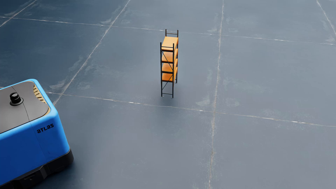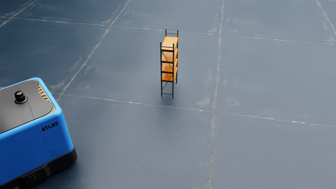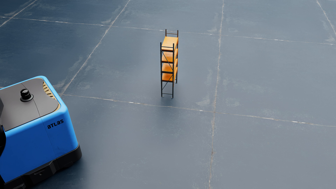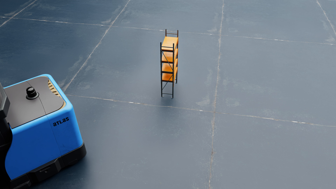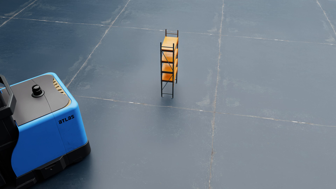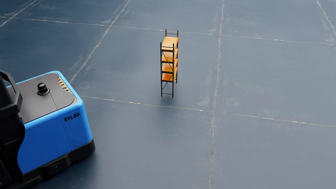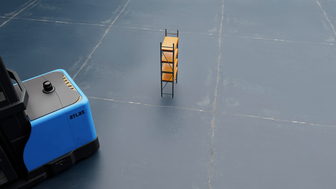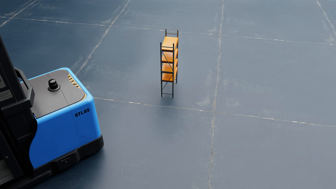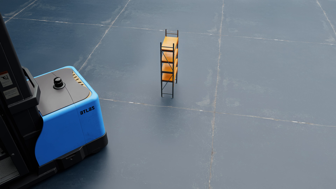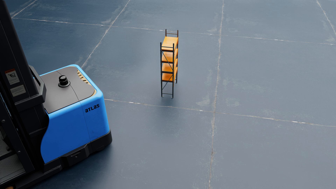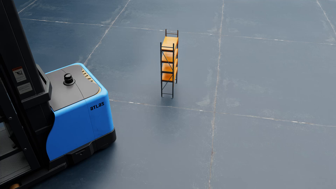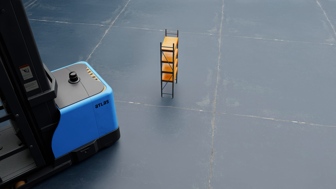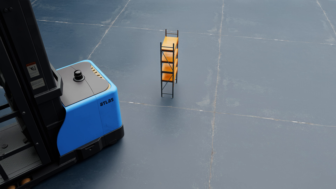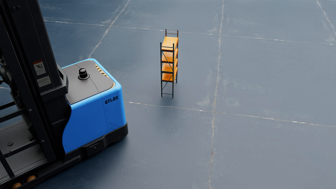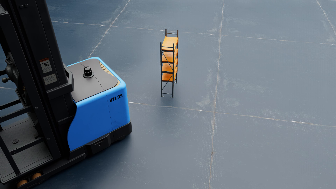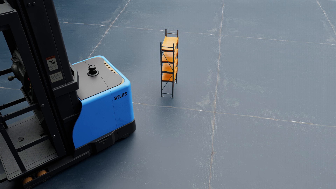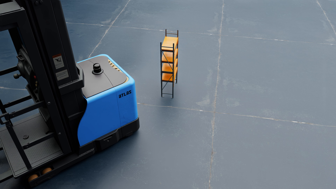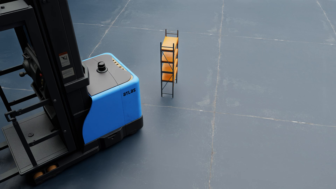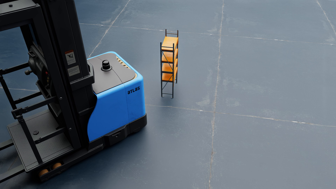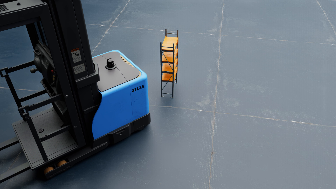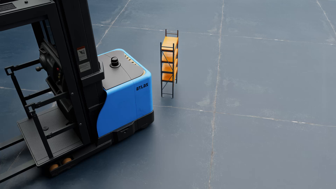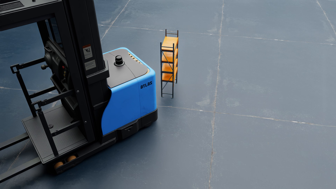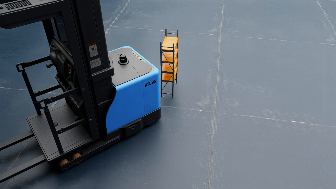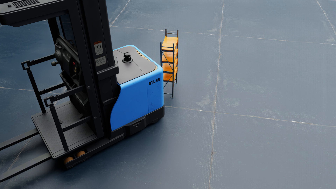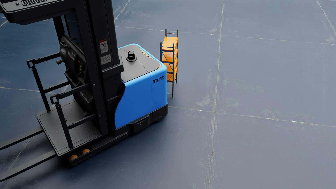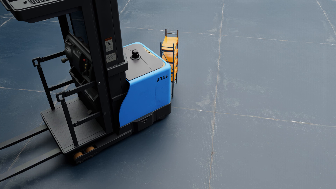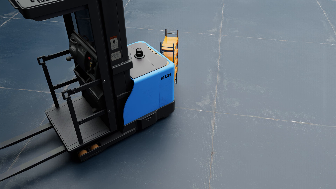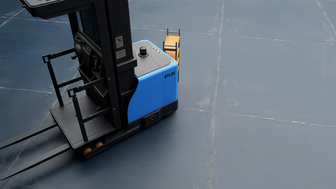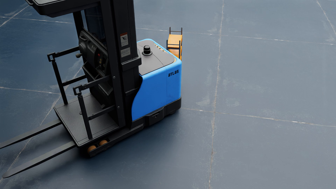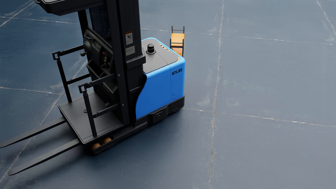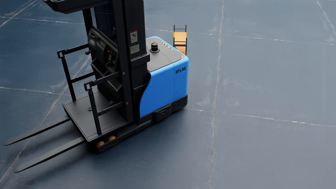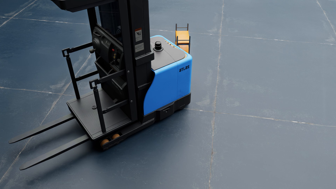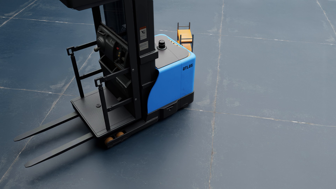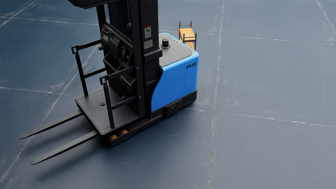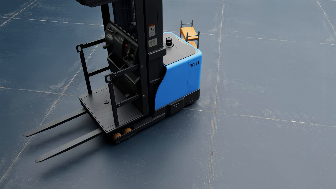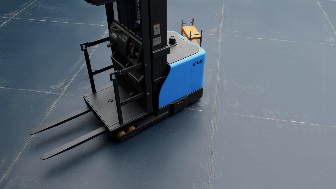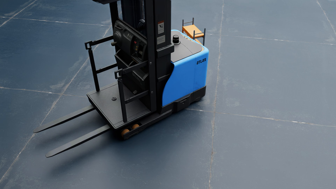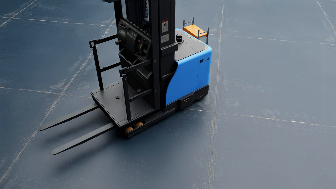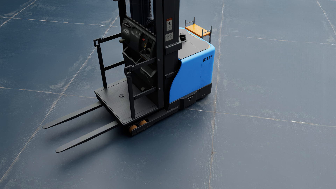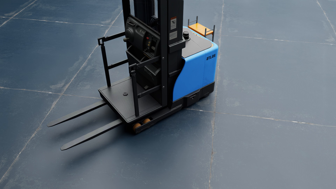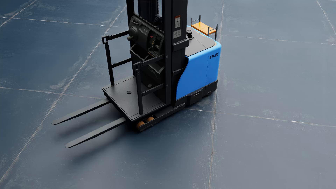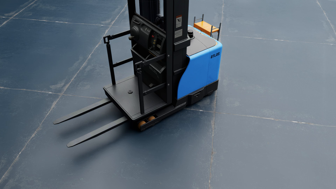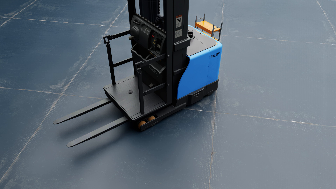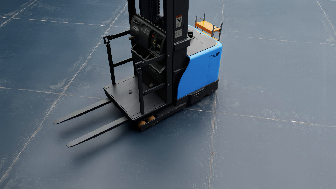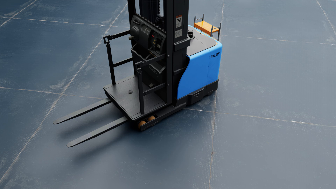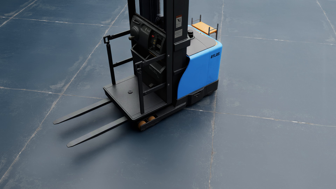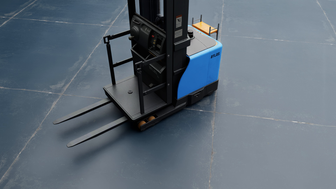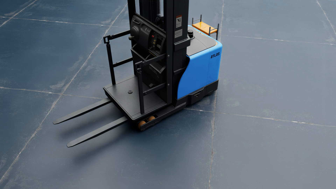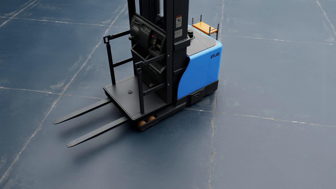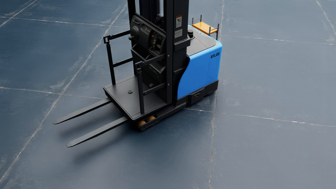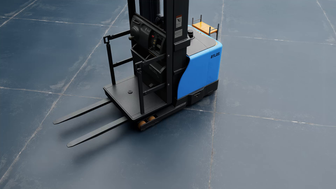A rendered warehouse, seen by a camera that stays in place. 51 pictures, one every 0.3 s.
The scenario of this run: A forklift runs into an object in its way.
